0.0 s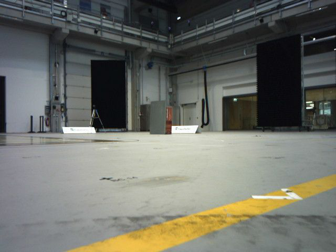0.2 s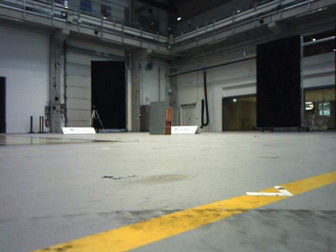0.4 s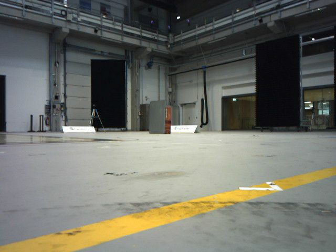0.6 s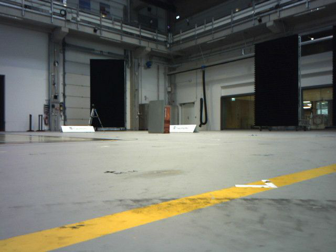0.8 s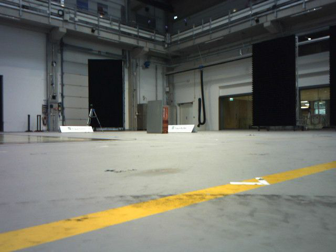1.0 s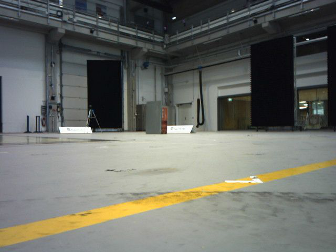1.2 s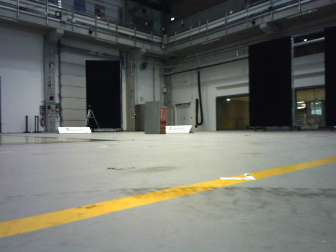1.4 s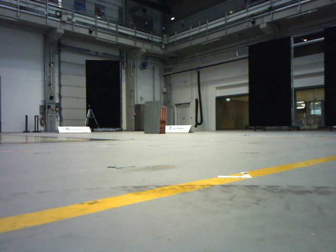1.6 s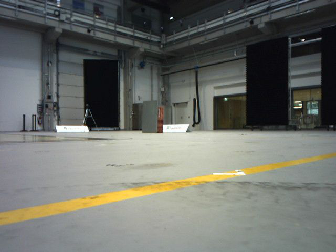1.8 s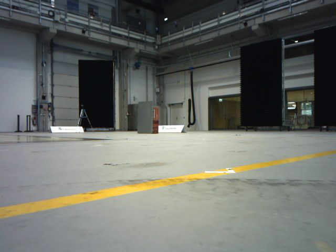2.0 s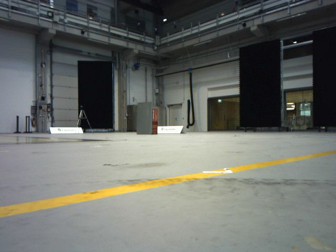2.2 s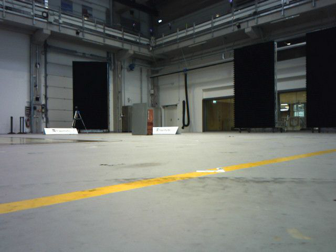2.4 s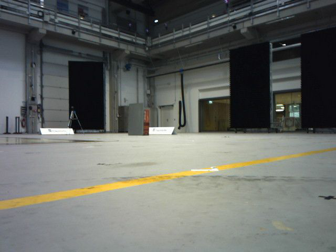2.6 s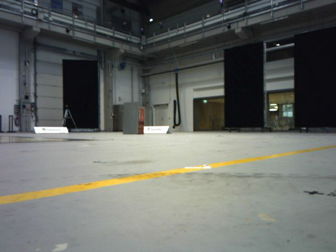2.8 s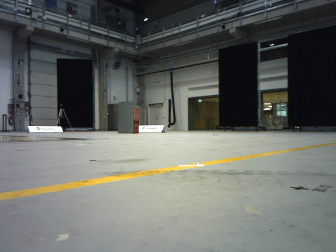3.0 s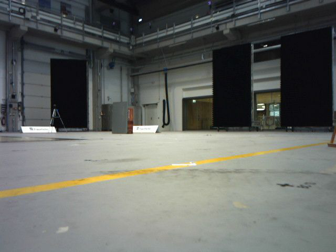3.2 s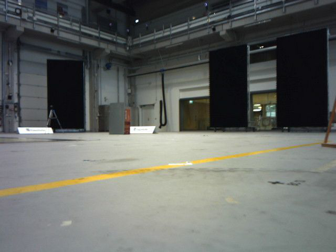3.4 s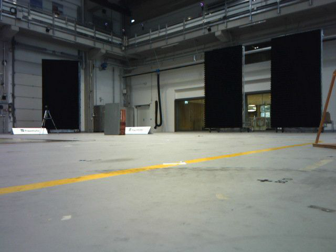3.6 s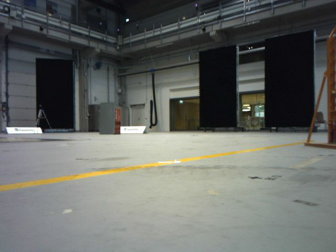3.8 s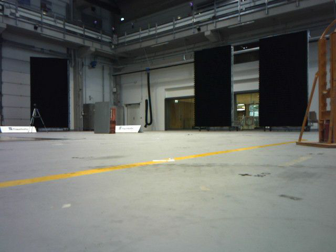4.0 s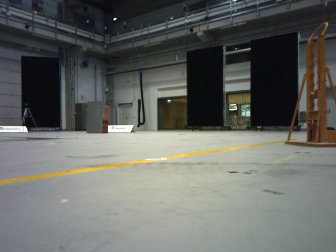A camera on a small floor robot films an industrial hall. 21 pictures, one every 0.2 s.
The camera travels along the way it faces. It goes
backward.
0.0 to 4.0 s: The camera swings to its right by about 15 degrees, and the scene slides to the left. It travels backward, about 0.8 m, so what stands in front gets smaller.
The film runs backward here.
